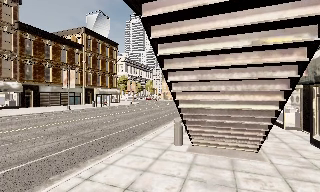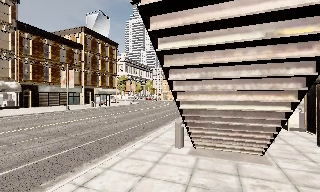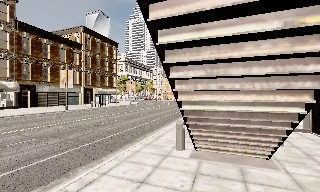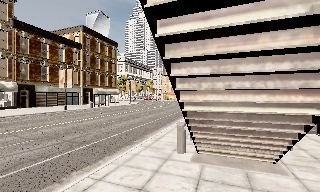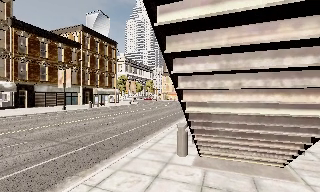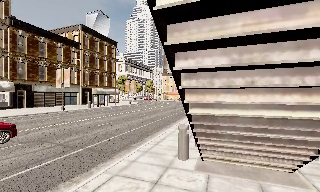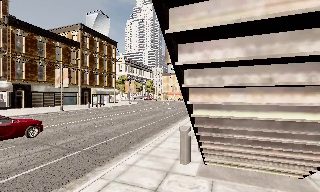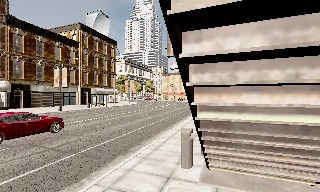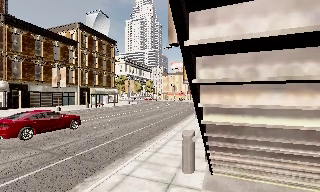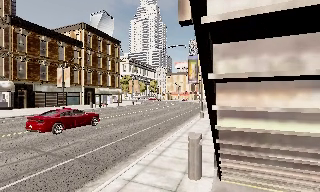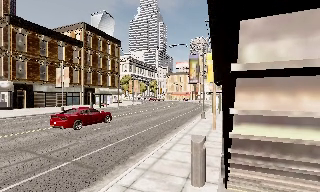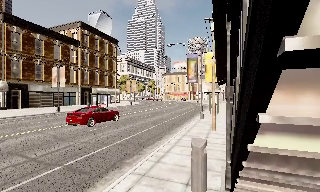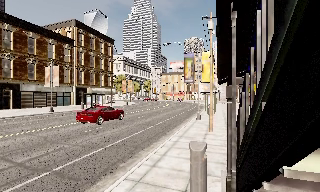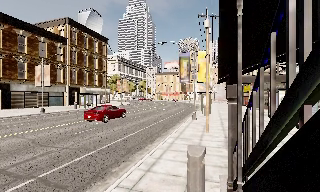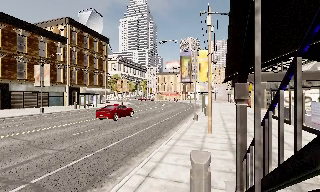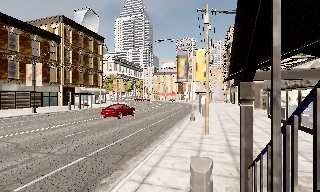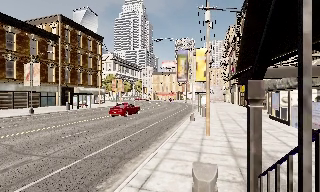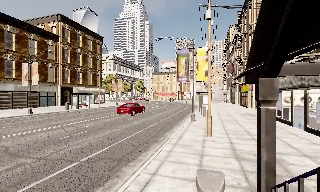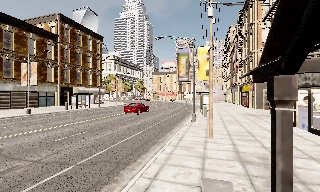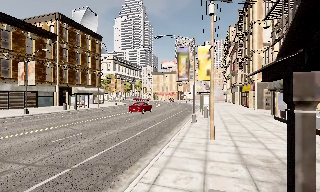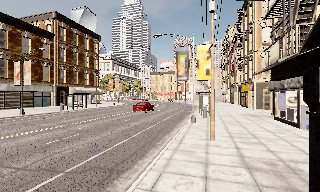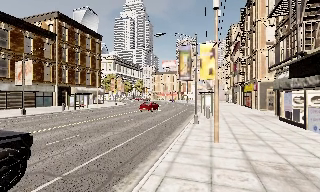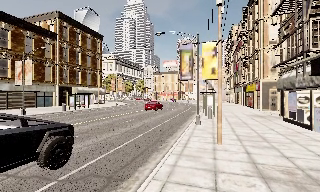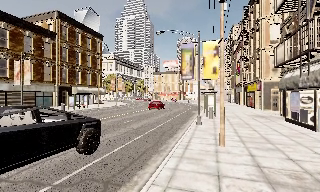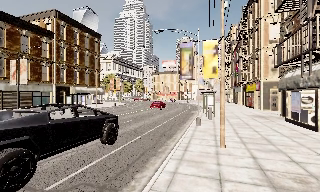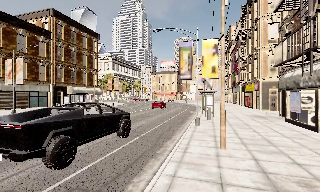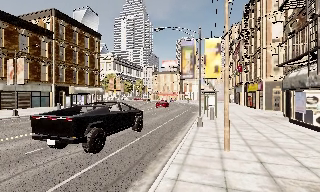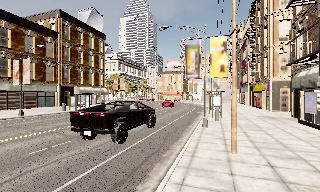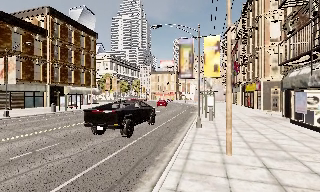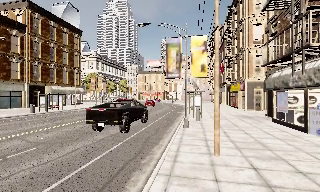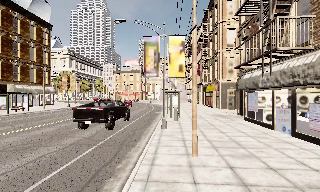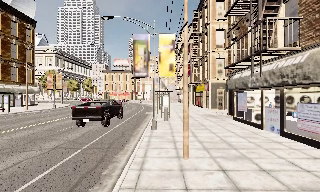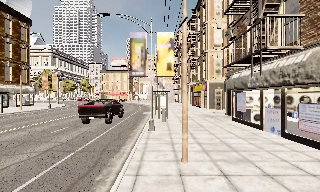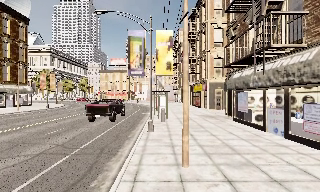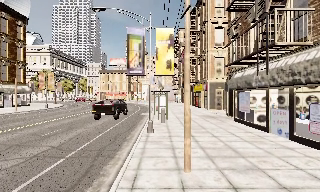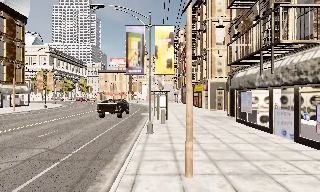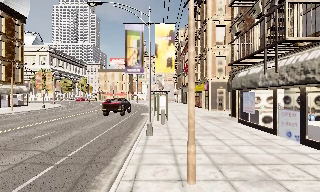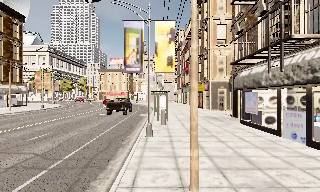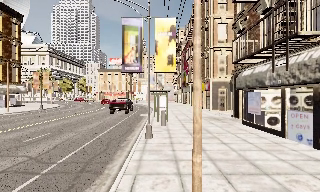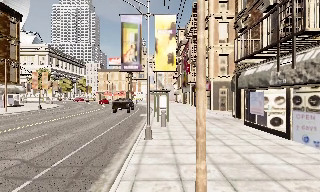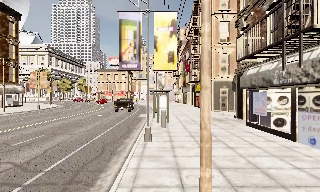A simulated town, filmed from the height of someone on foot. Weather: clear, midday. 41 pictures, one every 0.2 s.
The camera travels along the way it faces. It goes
forward.
0.0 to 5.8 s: The camera travels forward, about 8 m, so what stands in front looms larger.
5.8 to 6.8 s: The scene slides to the left, as the camera pans about 10 degrees to its right. It travels forward, about 1.5 m, so what stands in front looms larger.
6.8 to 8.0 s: The camera travels forward, about 2 m, so what stands in front looms larger.
The film runs forward here.
